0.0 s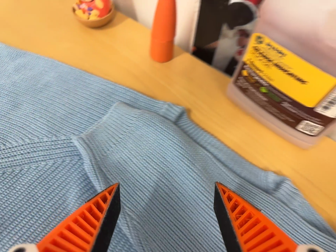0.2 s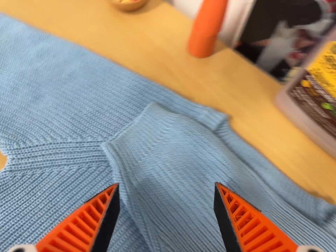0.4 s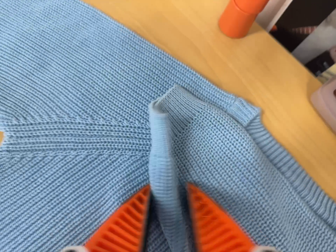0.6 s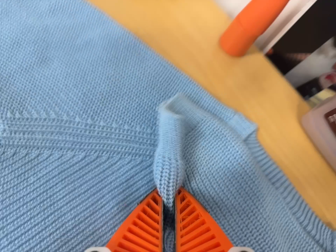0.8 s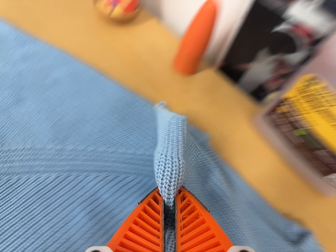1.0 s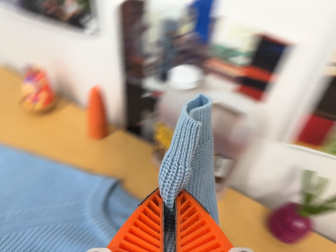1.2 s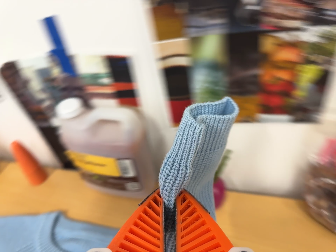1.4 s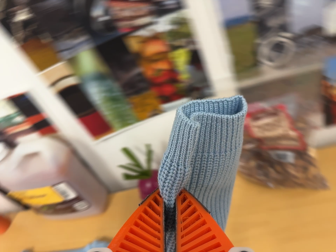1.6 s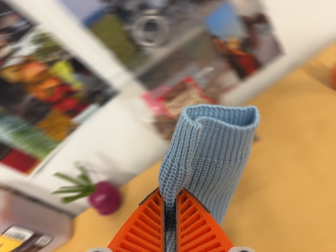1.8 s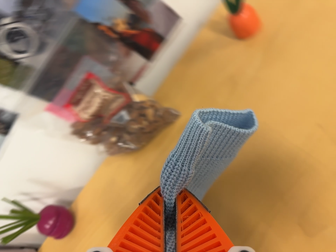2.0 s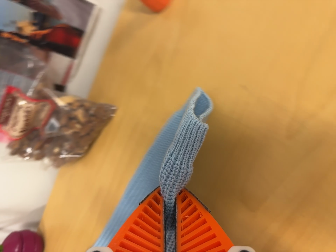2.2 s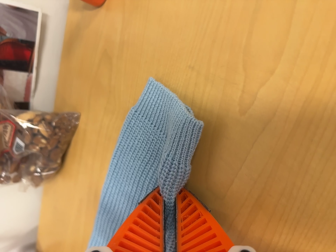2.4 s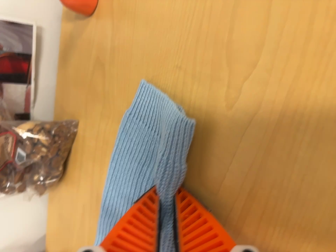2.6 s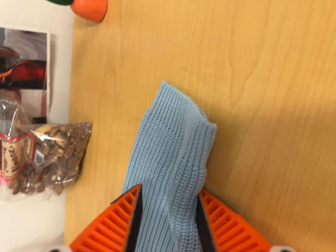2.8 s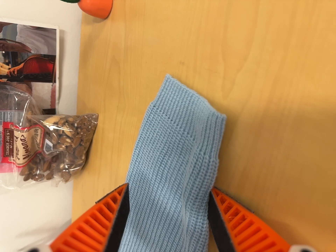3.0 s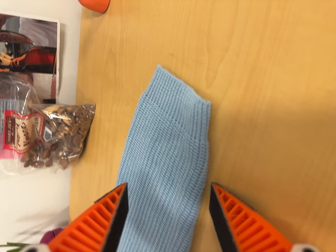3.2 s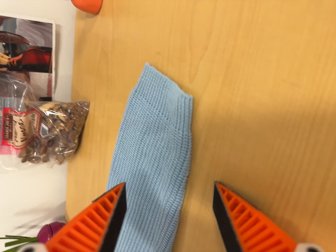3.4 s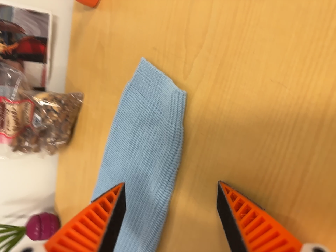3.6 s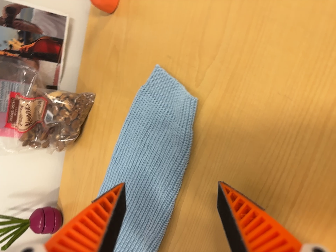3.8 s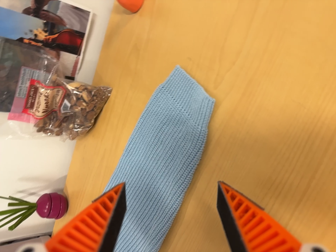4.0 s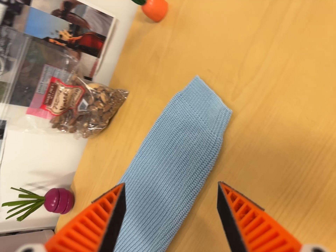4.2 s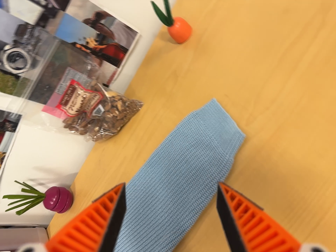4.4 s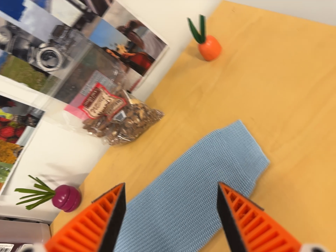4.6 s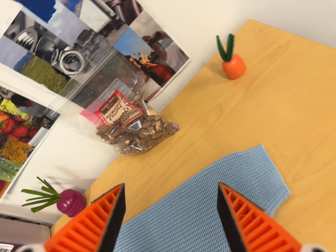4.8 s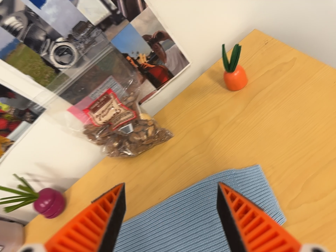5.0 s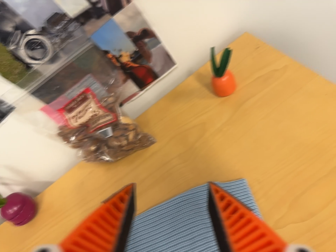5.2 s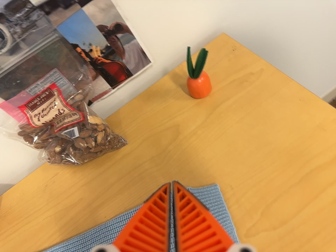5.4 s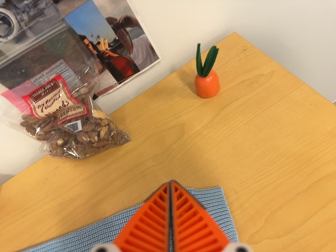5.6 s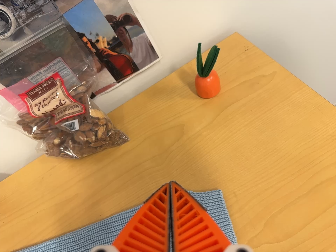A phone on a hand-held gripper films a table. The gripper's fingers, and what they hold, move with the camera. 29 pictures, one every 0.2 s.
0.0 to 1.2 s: The camera pans to its right by about 15 degrees. It travels to its right and backward, about 22 cm, so close, fixed things drift to the left. Its aim tips toward the top of its view by about 15 degrees, and the scene shifts downward. It rolls about its line of sight by about 25 degrees, and the scene rotates counterclockwise.
1.2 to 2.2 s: The camera travels to its right, about 40 cm, so close, fixed things drift to the left. It rolls about its line of sight by about 80 degrees, and the scene rotates counterclockwise.
2.2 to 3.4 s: The camera travels backward and to its right, about 9 cm, so what stands in front gets smaller.
3.4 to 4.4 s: The camera travels to its left and backward, about 14 cm, so close, fixed things drift to the right. It rolls about its line of sight by about 25 degrees, and the scene rotates clockwise.
4.4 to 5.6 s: The scene slides to the left, as the camera pans about 10 degrees to its right. It travels forward and toward the top of its view, about 12 cm, so what stands in front looms larger. It rolls about its line of sight by about 20 degrees, and the scene rotates clockwise.
The film runs backward here.
